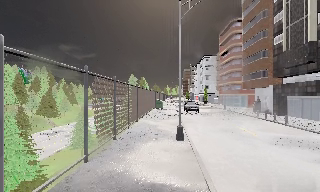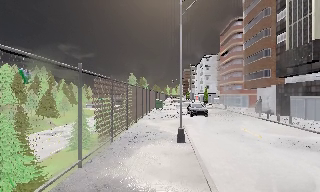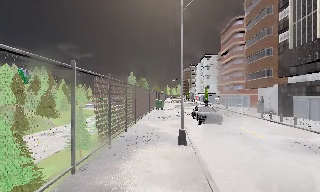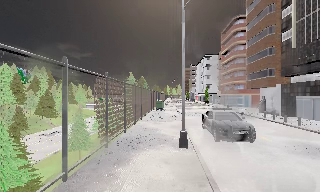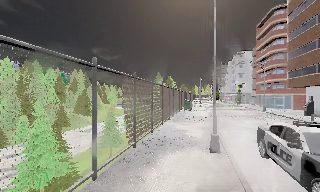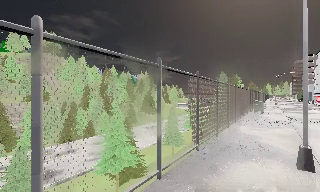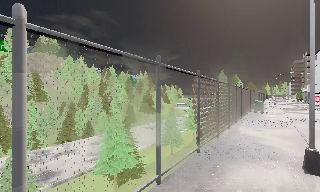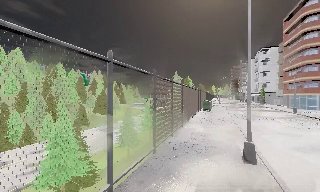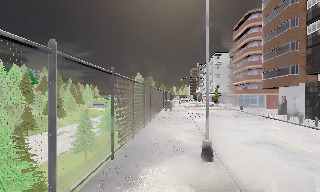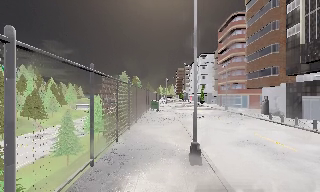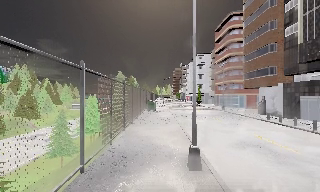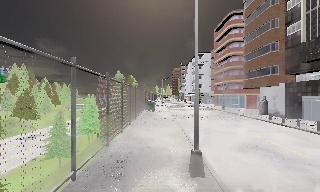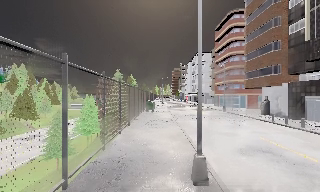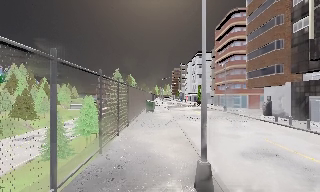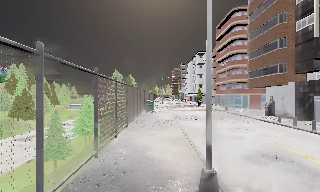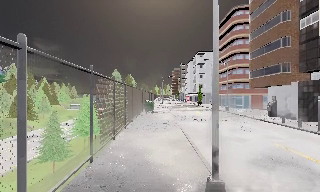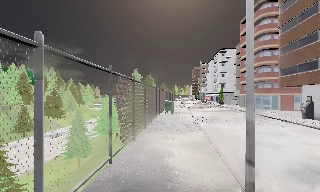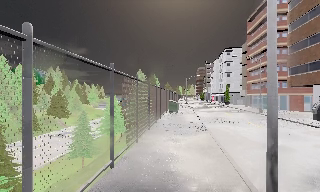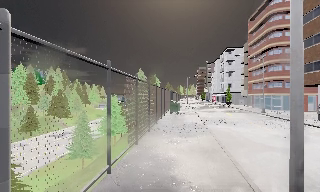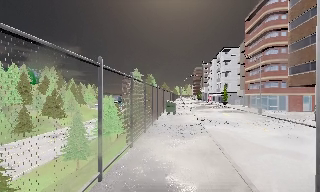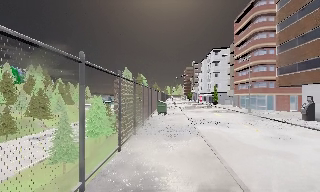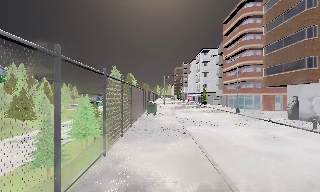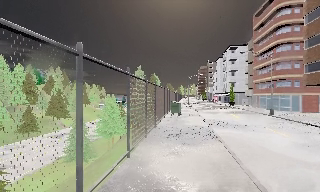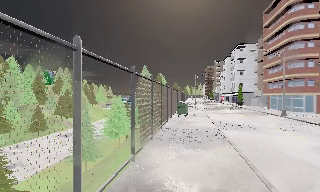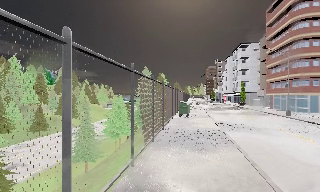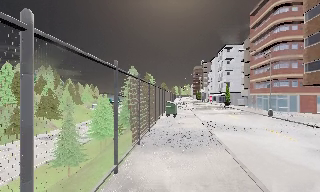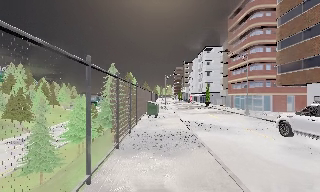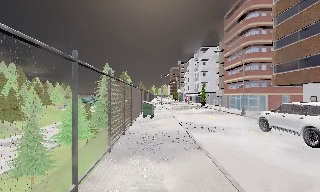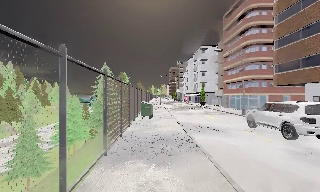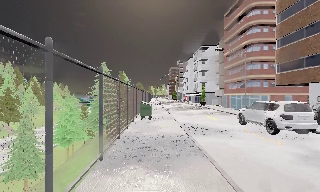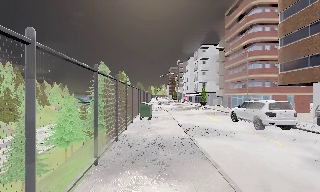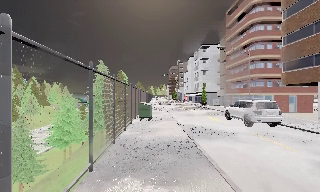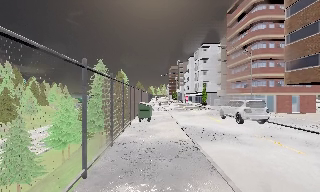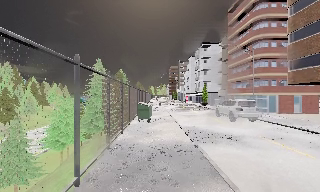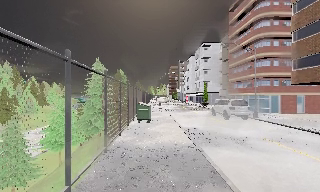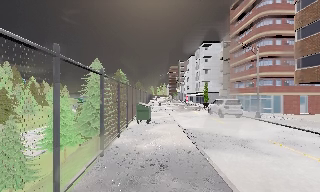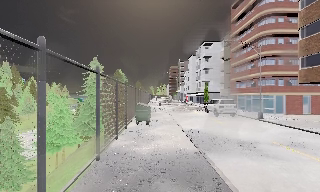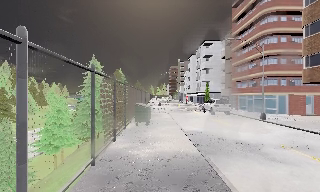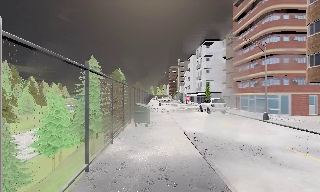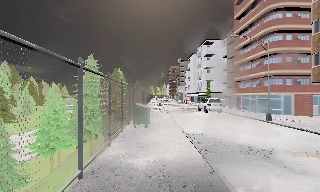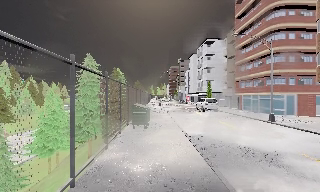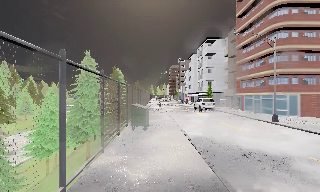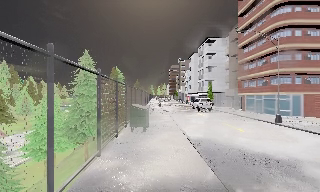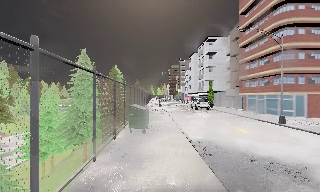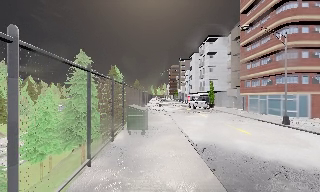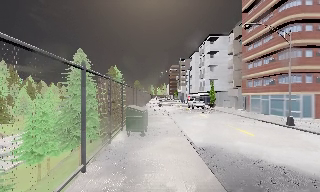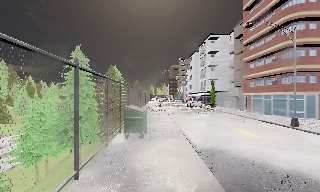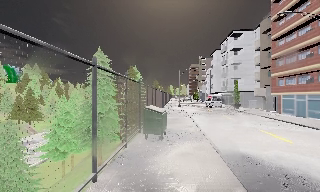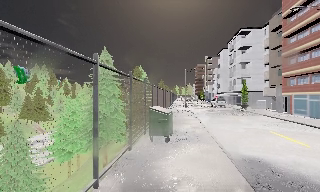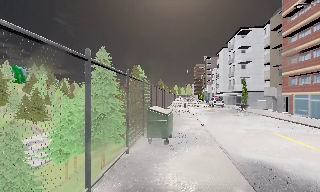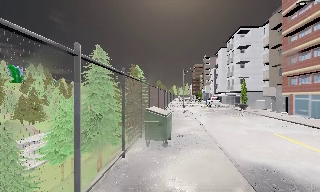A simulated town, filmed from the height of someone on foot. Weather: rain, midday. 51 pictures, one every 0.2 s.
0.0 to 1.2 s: The camera swings to its left by about 30 degrees, and the scene slides to the right. It travels forward, about 2 m.
1.2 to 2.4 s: The scene slides to the left, as the camera pans about 35 degrees to its right. It travels forward, about 2 m.
2.4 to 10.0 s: The camera travels forward, about 15 m, so what stands in front looms larger.
The film runs forward here.
